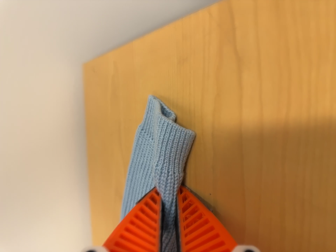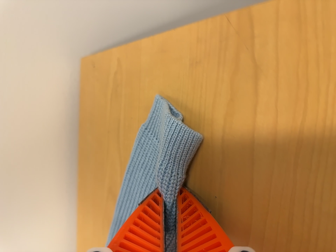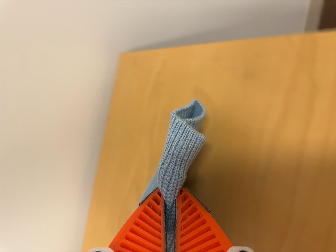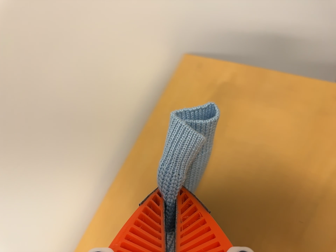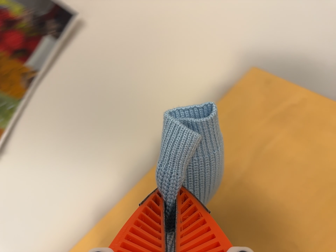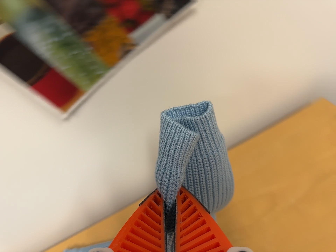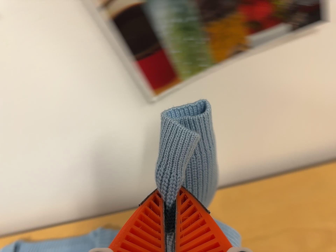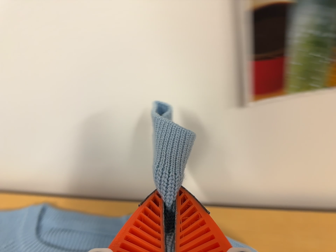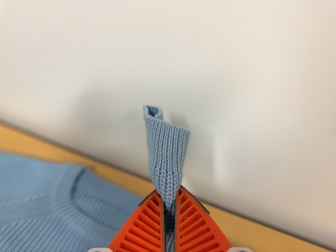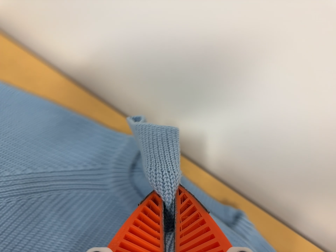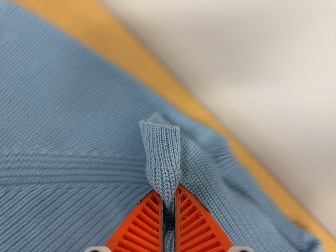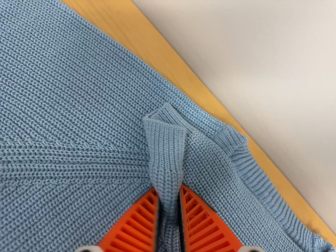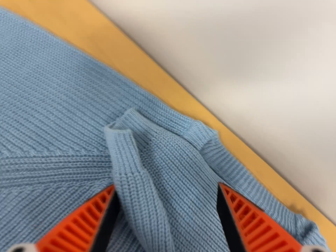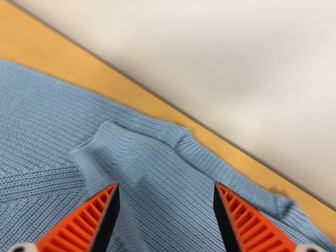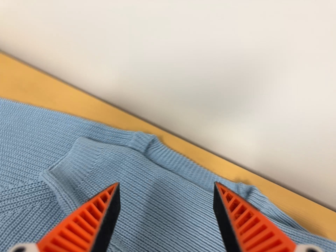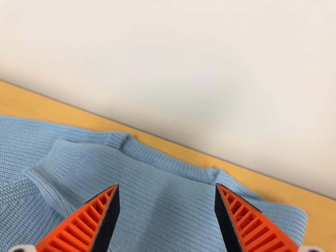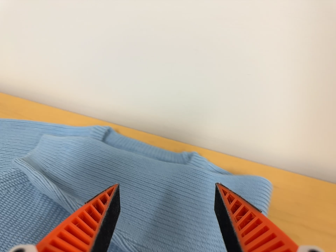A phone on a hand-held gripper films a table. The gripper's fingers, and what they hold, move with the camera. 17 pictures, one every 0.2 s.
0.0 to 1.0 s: The camera travels to its left, about 32 cm, so close, fixed things drift to the right. It rolls about its line of sight by about 65 degrees, and the scene rotates clockwise.
1.0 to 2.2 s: The camera travels to its left, about 50 cm, so close, fixed things drift to the right. Its aim tips toward the bottom of its view by about 20 degrees, and the scene shifts upward. It rolls about its line of sight by about 75 degrees, and the scene rotates clockwise.
2.2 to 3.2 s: The camera travels backward, to its right and toward the bottom of its view, about 24 cm, so what stands in front gets smaller. Its aim tips toward the top of its view by about 20 degrees. It rolls about its line of sight by about 30 degrees, and the scene rotates counterclockwise.
The film runs forward here.
